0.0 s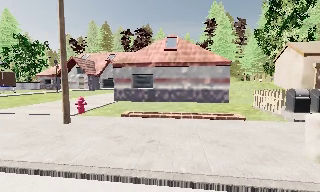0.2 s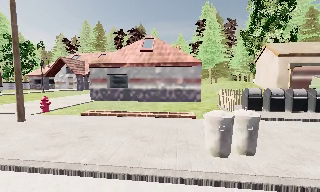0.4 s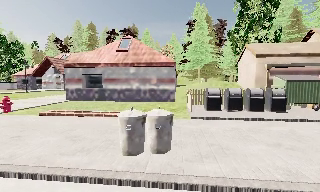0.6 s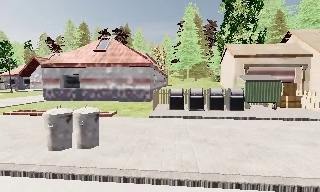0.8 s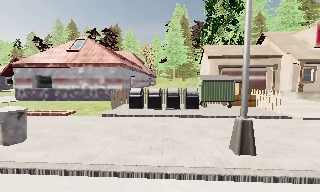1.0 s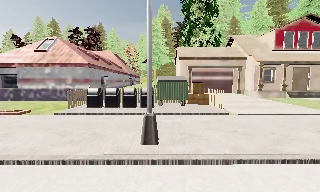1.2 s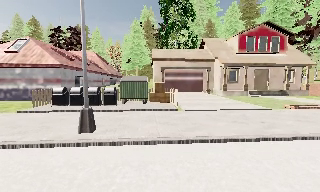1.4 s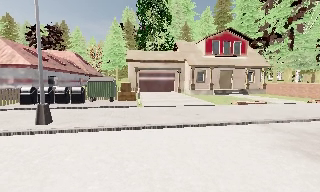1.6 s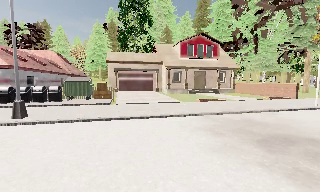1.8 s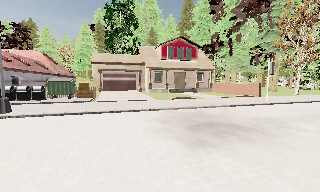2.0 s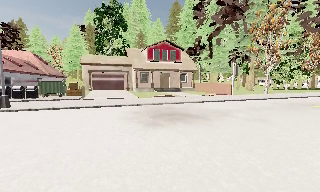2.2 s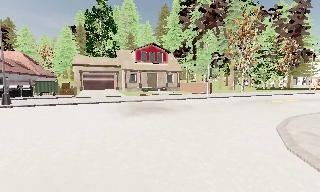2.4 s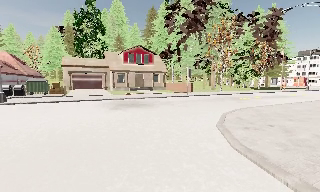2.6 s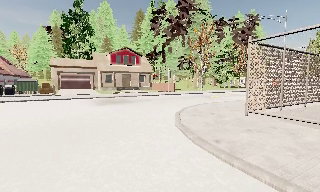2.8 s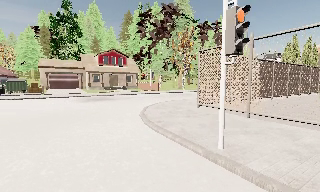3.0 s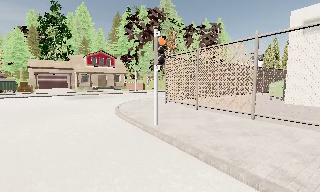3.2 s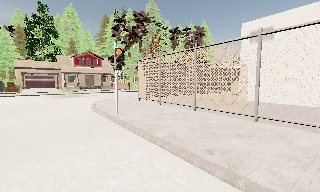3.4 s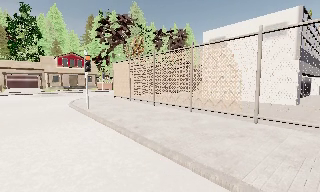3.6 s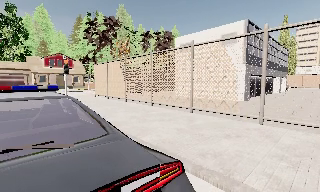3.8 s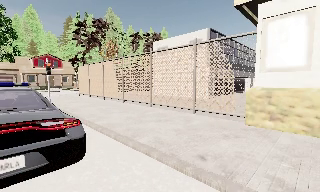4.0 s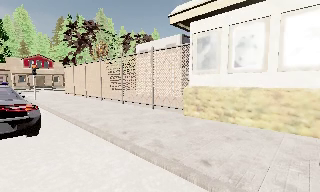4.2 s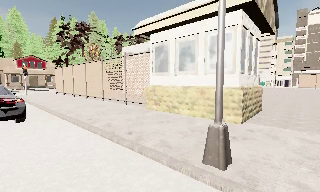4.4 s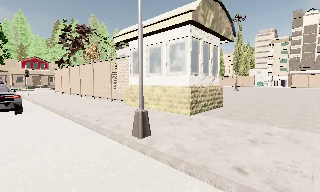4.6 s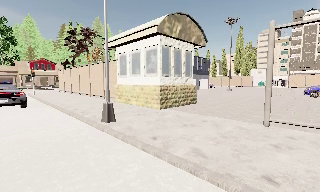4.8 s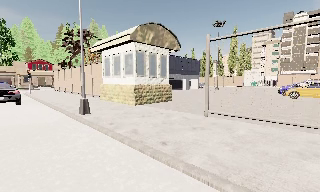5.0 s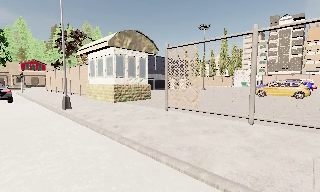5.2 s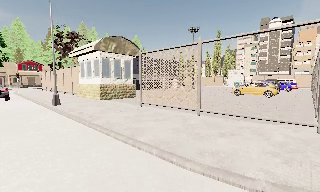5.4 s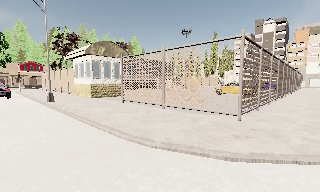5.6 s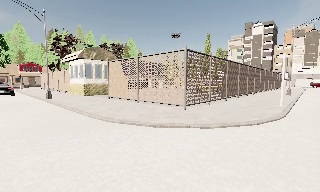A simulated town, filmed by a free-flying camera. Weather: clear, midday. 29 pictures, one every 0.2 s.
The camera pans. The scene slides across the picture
to the left.
The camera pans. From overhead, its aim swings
clockwise.
0.0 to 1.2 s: The scene slides to the left, as the camera pans about 10 degrees to its right. It travels to its right, about 10 m, so close, fixed things drift to the left.
1.2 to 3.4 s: The camera pans to its right, which is clockwise from overhead, by about 35 degrees. It travels backward and to its right, about 20 m.
3.4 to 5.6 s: The camera travels backward and to its right, about 25 m, so what stands in front gets smaller.
The film runs backward here.
